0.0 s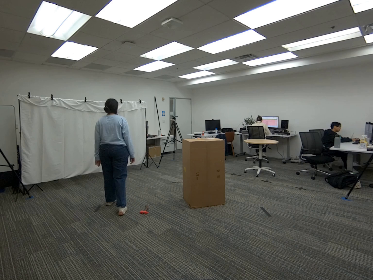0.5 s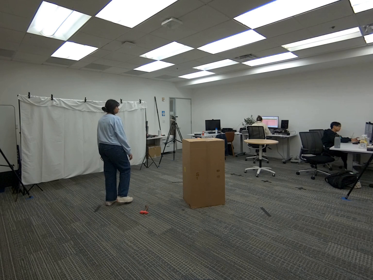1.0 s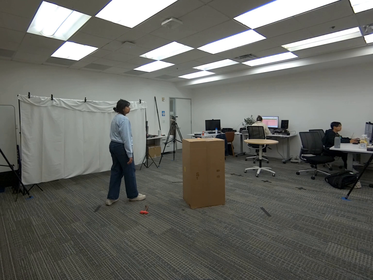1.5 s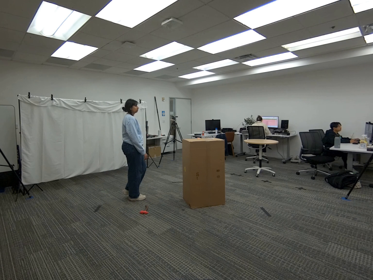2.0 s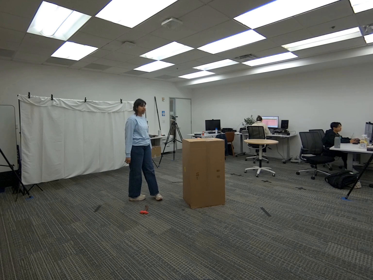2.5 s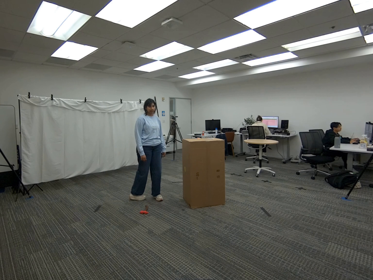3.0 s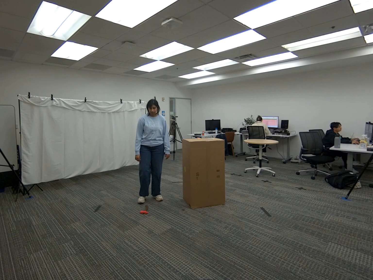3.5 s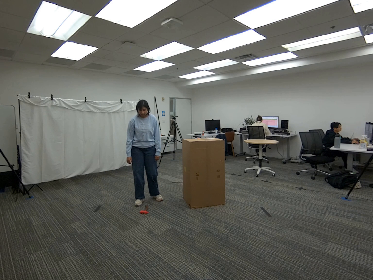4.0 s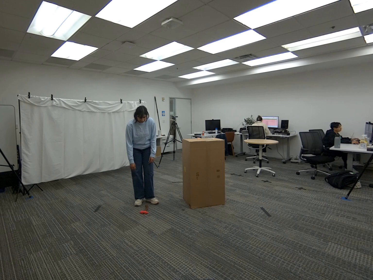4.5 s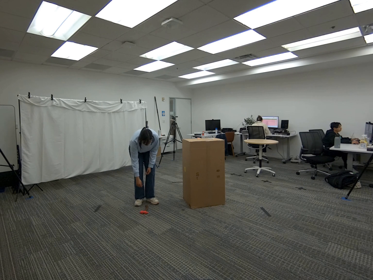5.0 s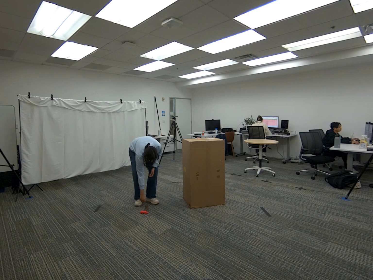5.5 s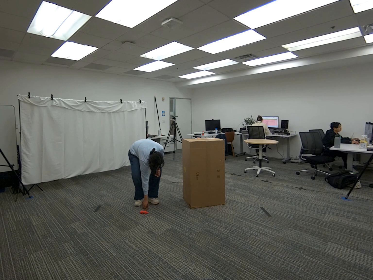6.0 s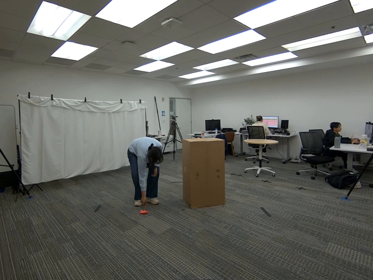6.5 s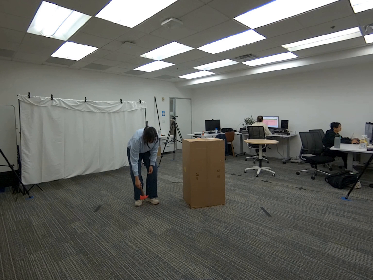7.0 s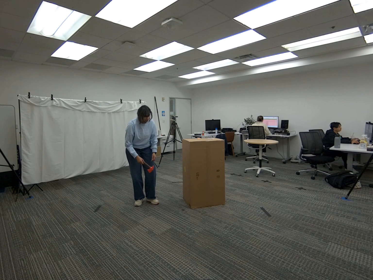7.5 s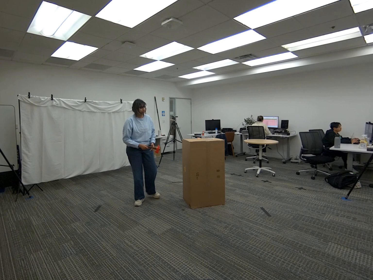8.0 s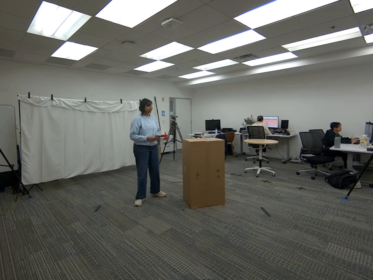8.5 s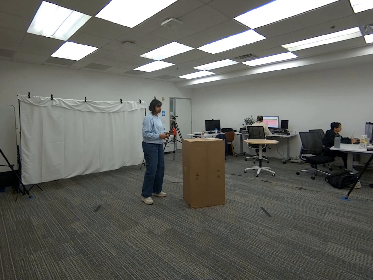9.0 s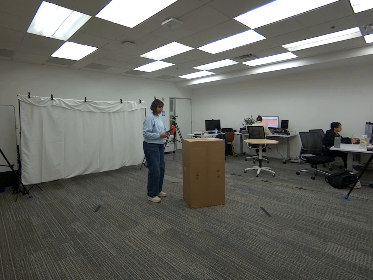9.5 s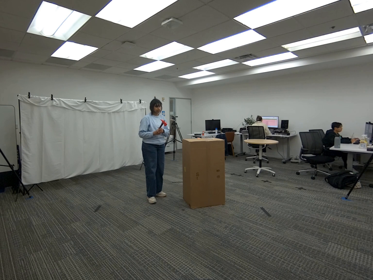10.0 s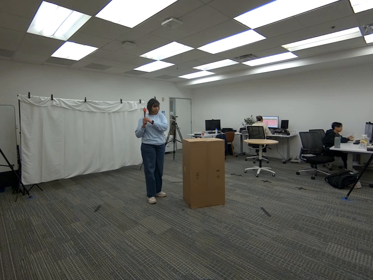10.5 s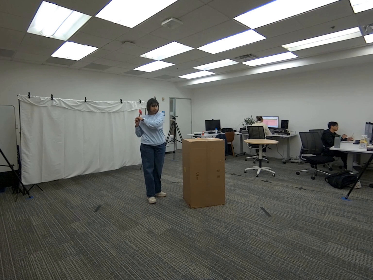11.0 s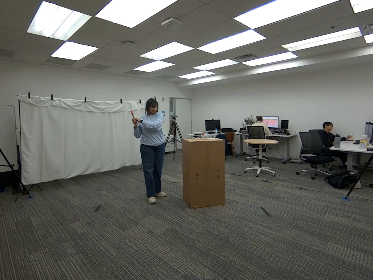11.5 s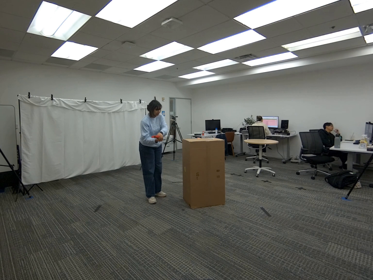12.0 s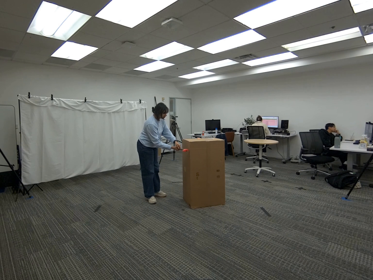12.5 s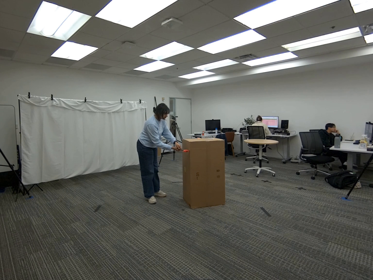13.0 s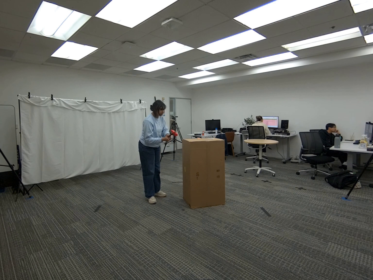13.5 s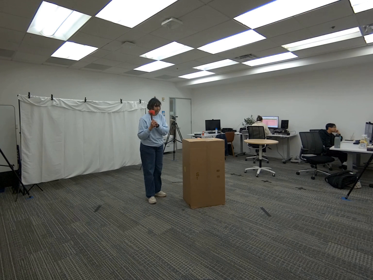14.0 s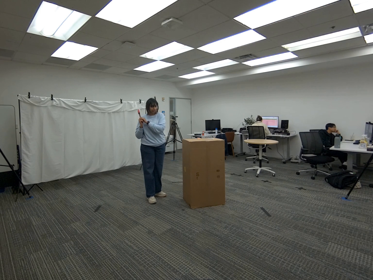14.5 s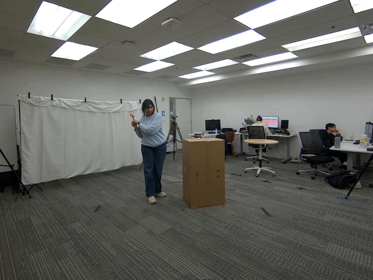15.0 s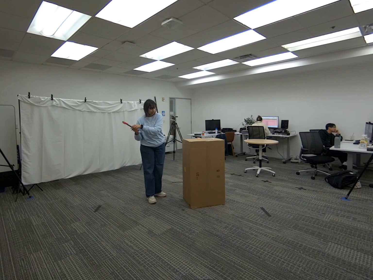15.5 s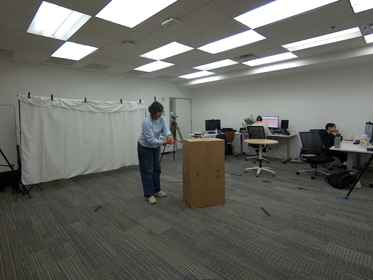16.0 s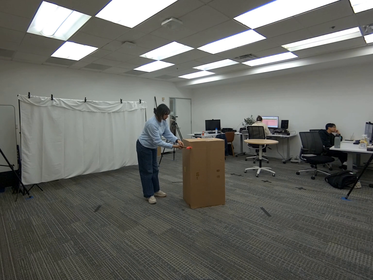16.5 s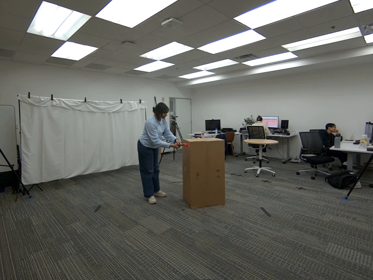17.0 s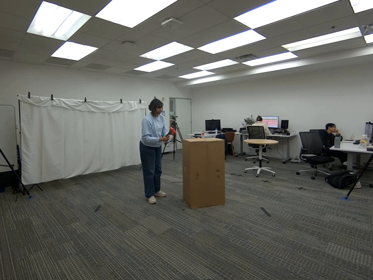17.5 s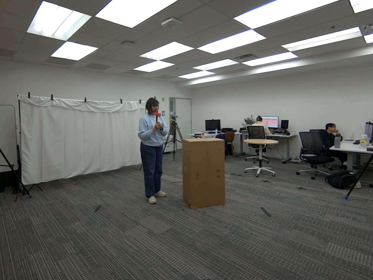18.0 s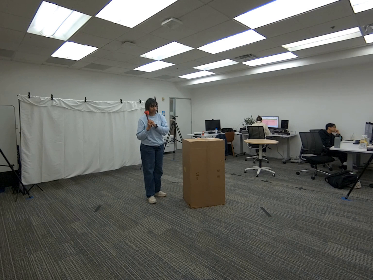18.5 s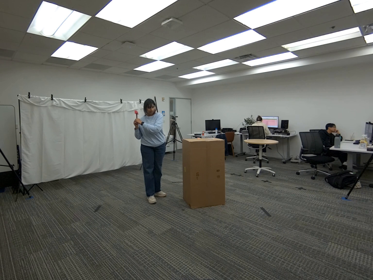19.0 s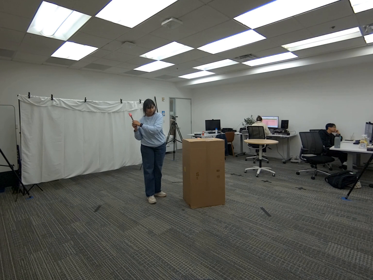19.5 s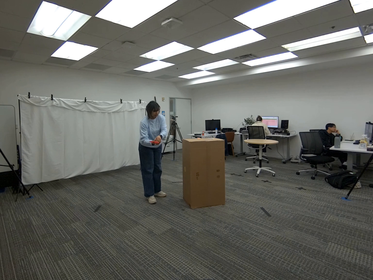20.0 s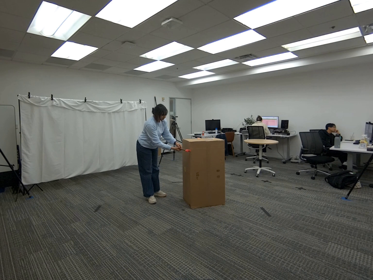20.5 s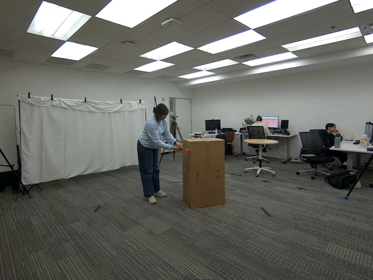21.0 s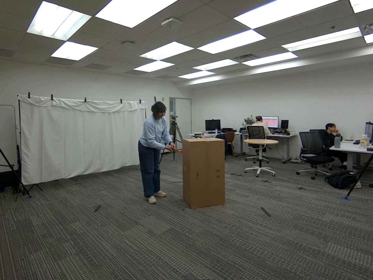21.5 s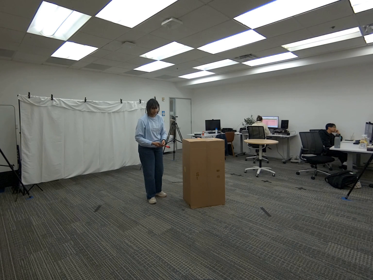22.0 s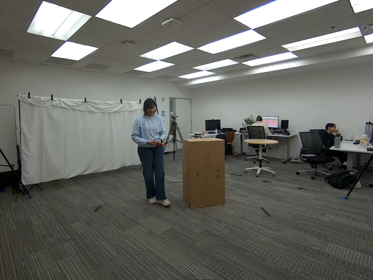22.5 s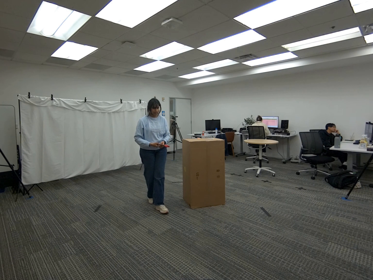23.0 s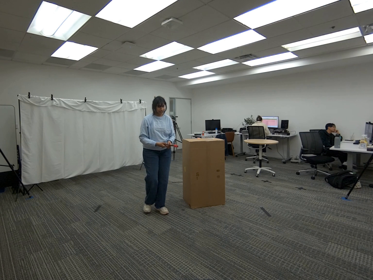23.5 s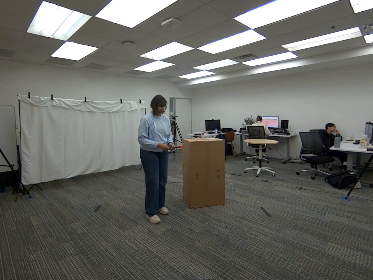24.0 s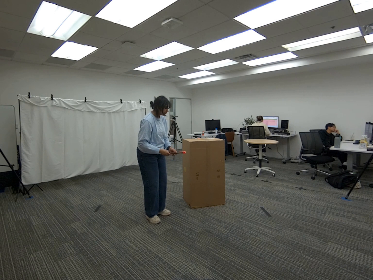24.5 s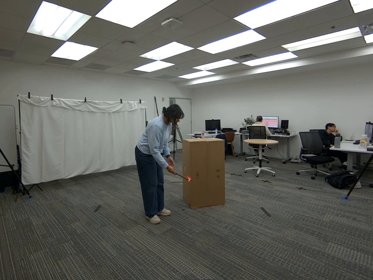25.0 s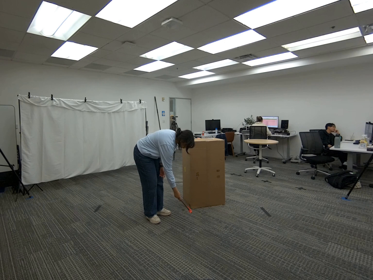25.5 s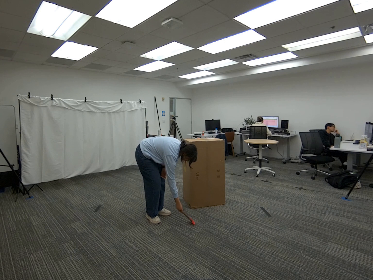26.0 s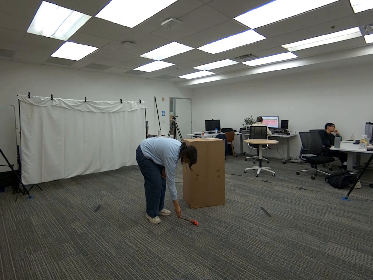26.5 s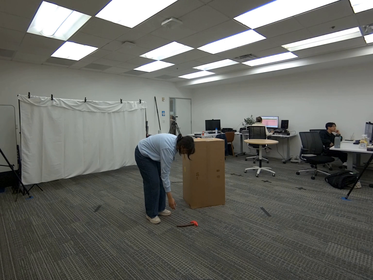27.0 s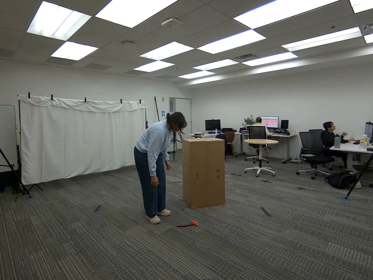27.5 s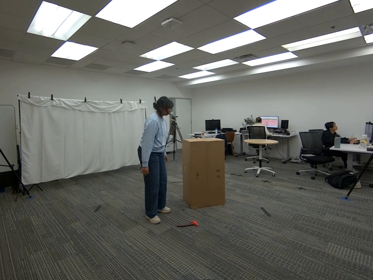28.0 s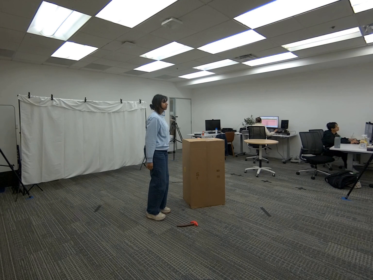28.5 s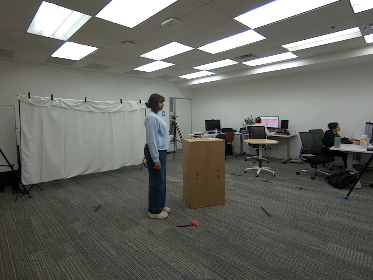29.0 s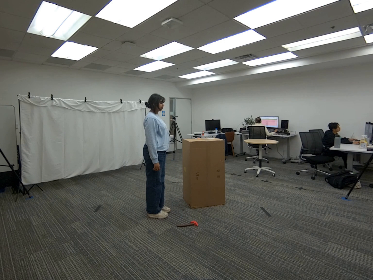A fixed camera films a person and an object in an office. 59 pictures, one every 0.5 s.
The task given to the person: Walk to the giant cardboard box positioned vertically, pick up the hatchet on the ground nearby with both hands, and raise it to shoulder height. Twist your torso and perform a sideways chopping motion as if cutting a tree. When the scene is finished, lower the hatchet and place it back on the ground.
